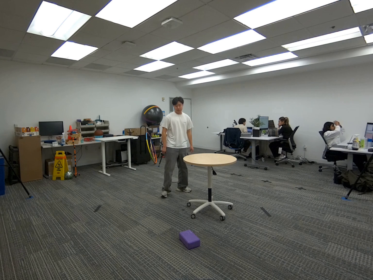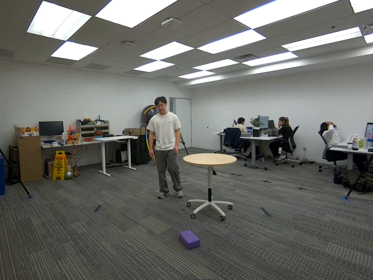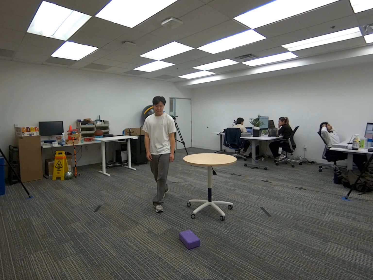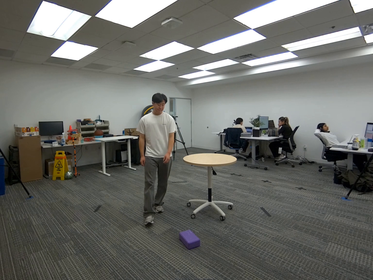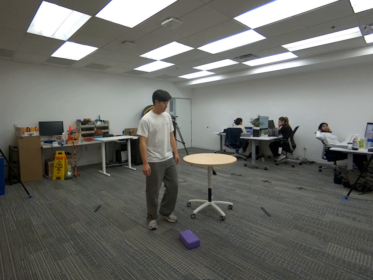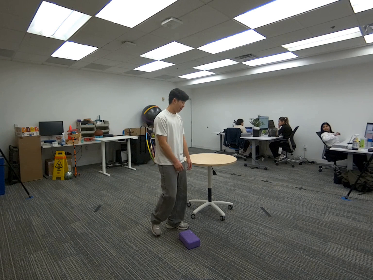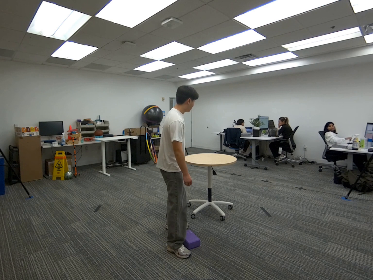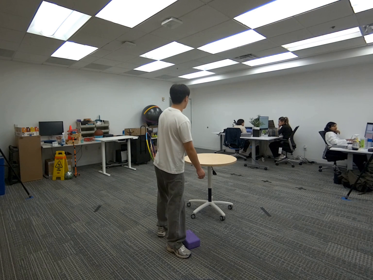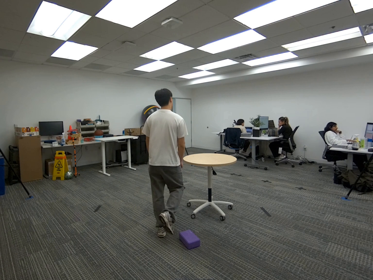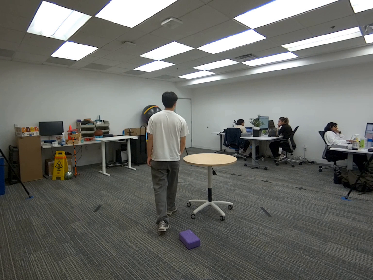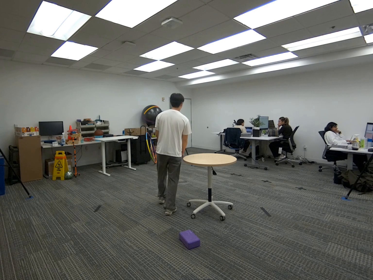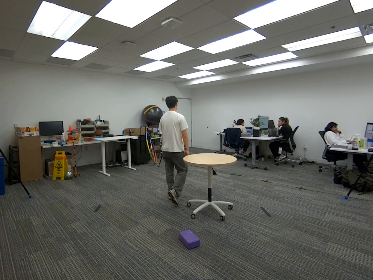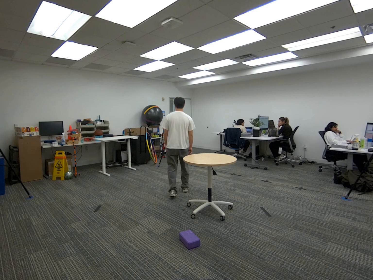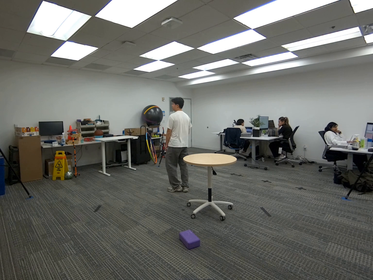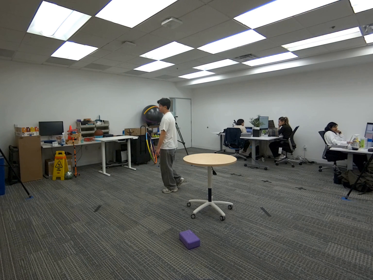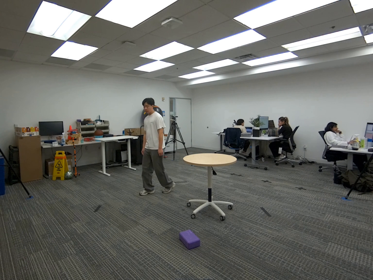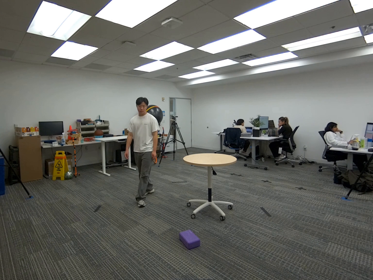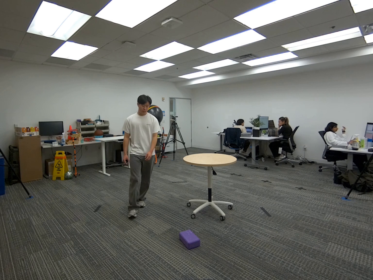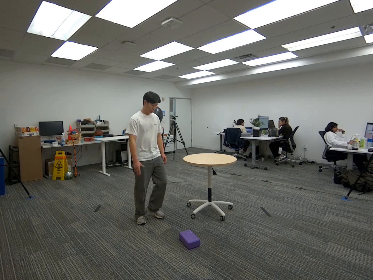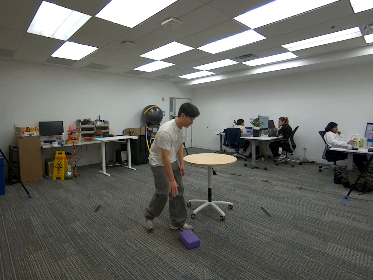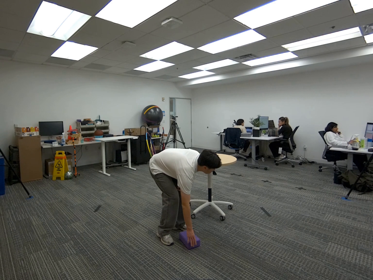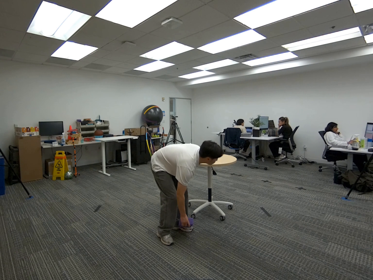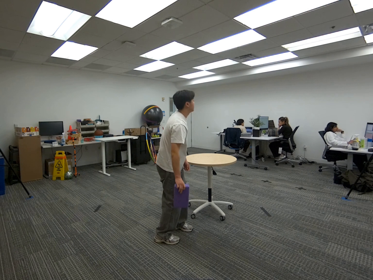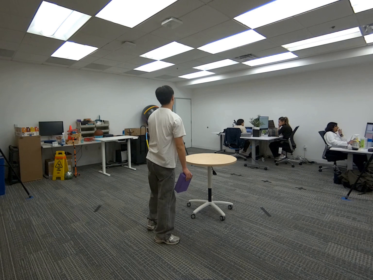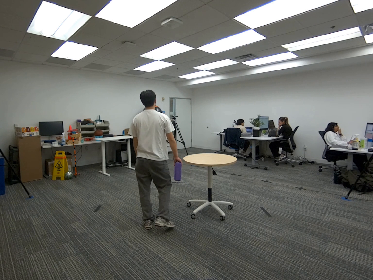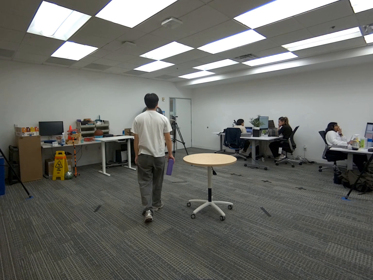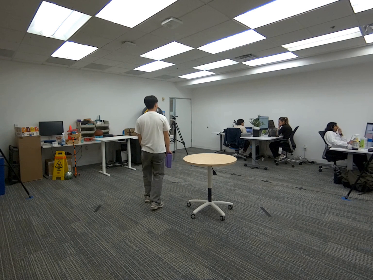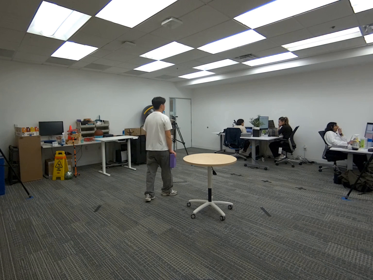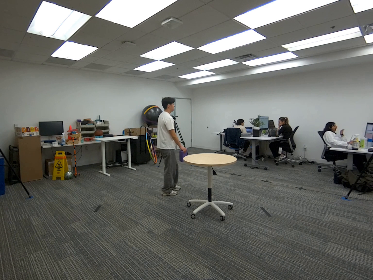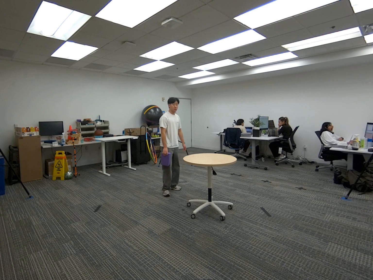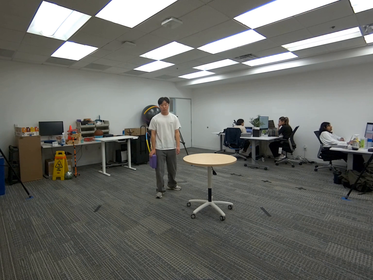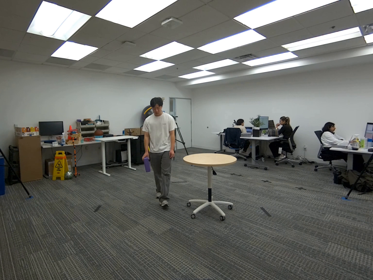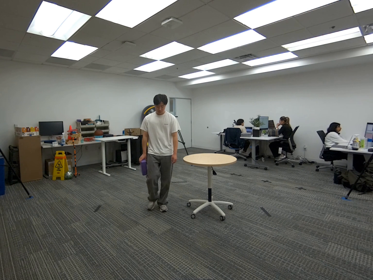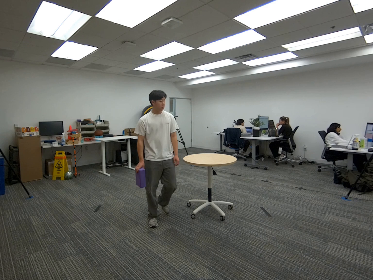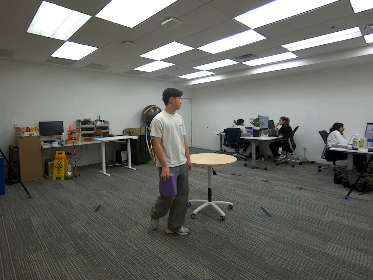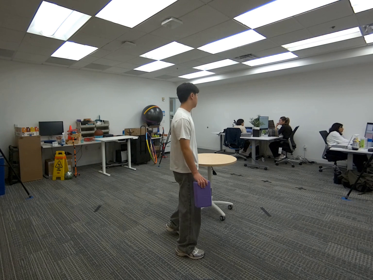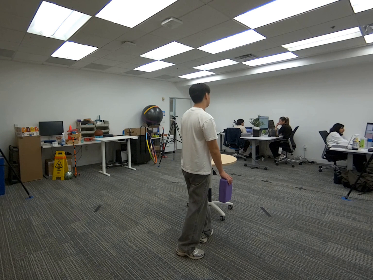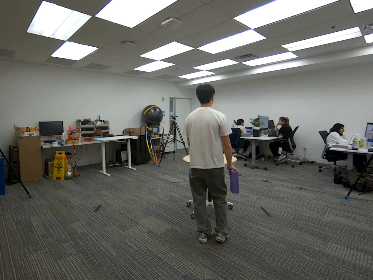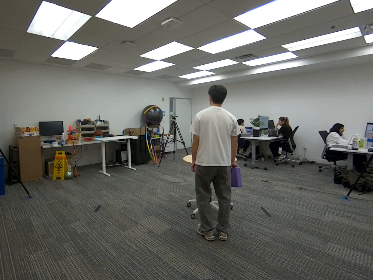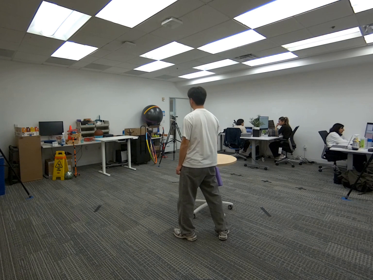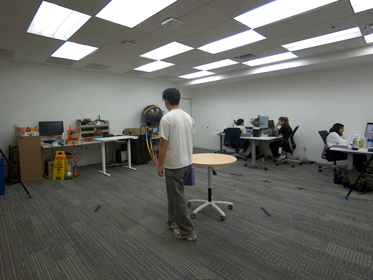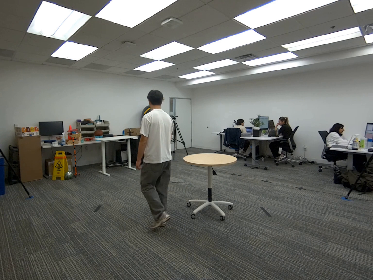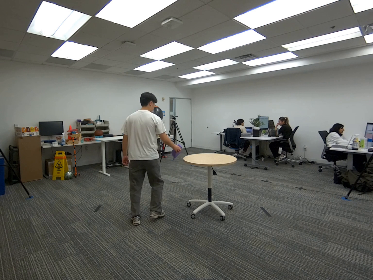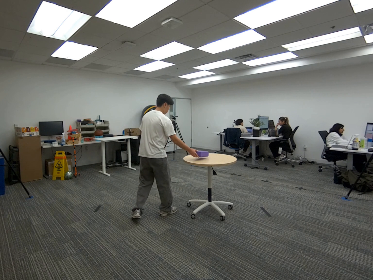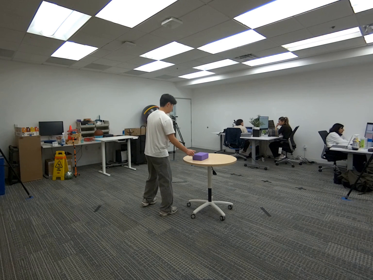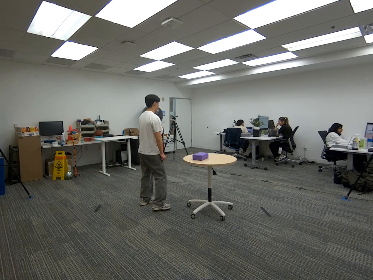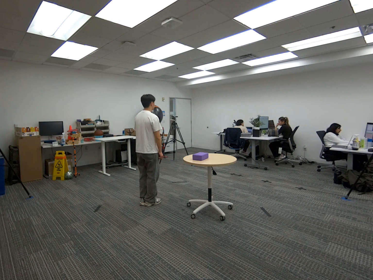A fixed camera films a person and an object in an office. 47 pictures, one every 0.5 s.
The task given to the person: Walk over to the yoga block on the ground and using your right hand pick up the yoga block and place the yoga block on the round table.
